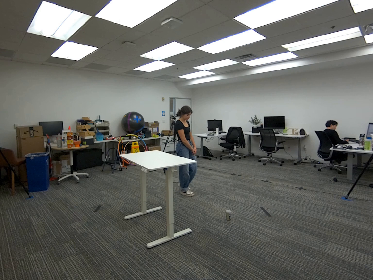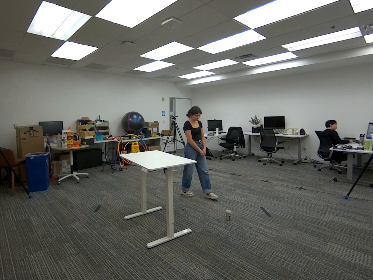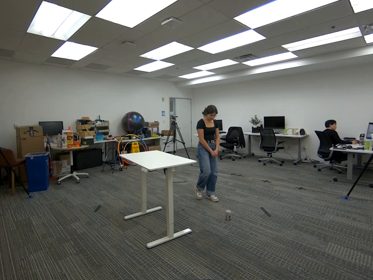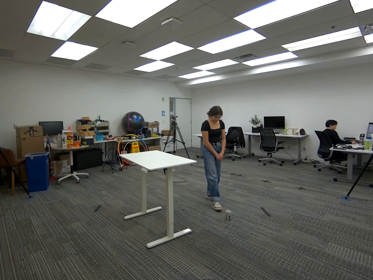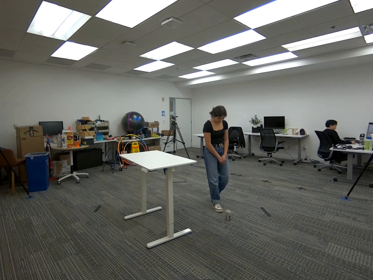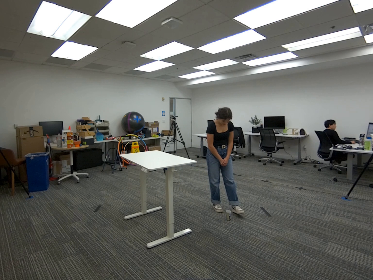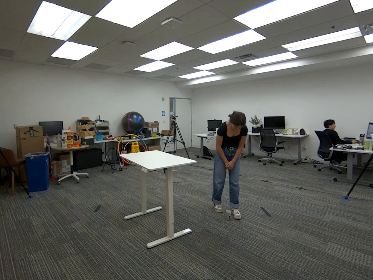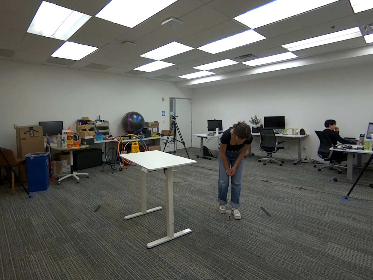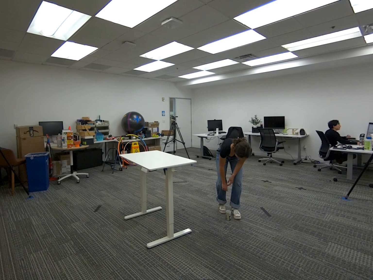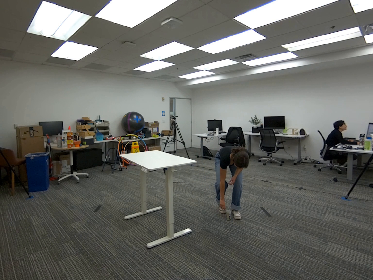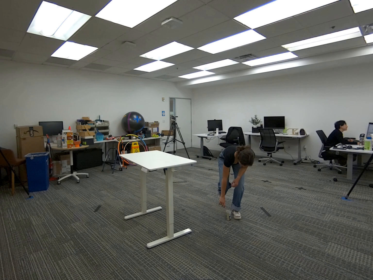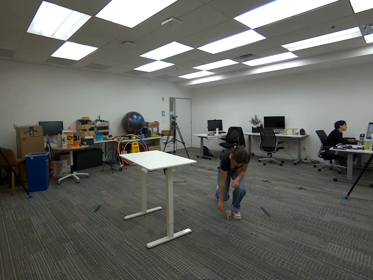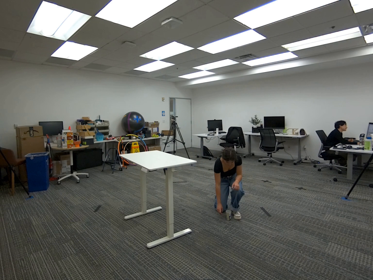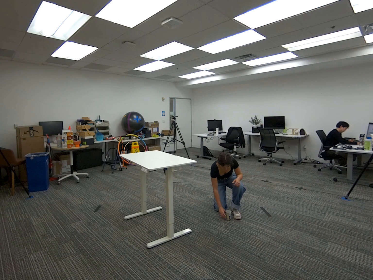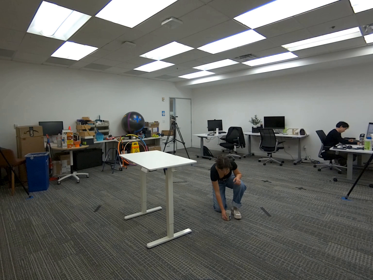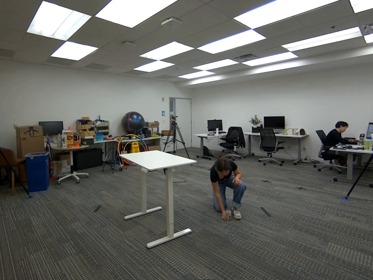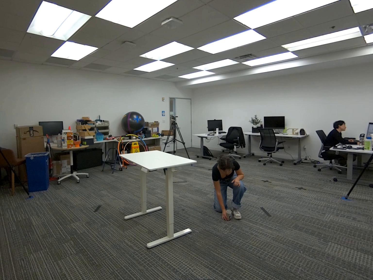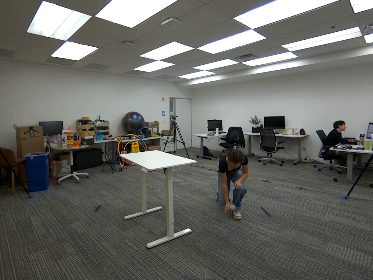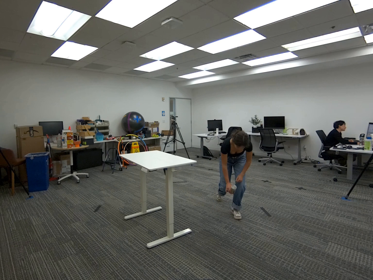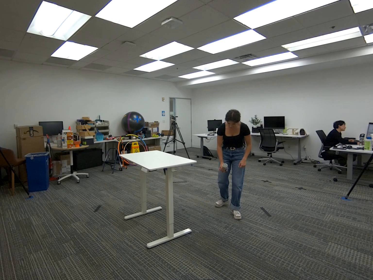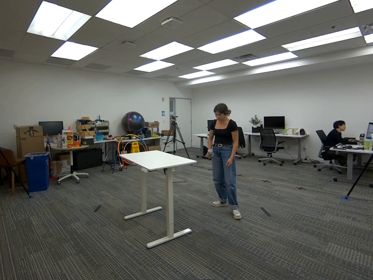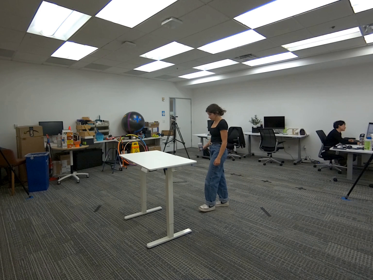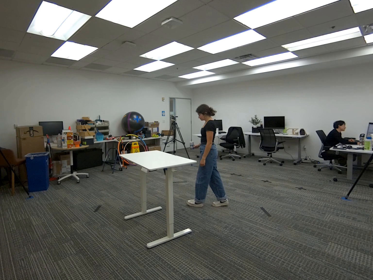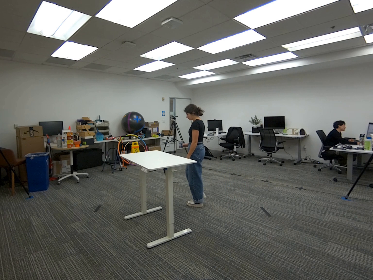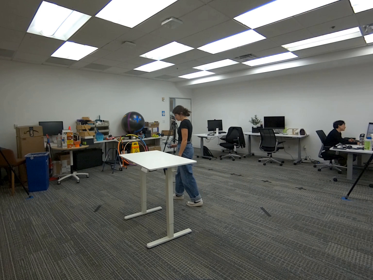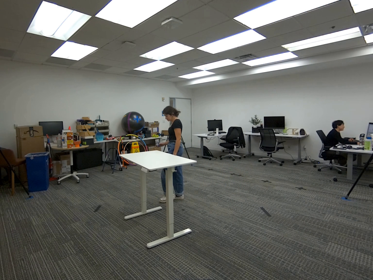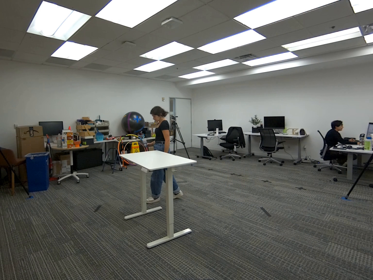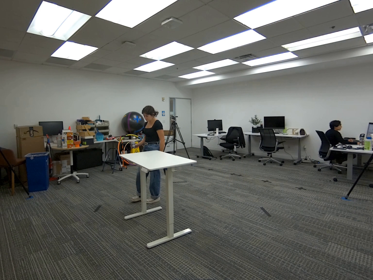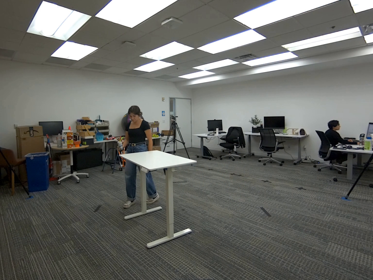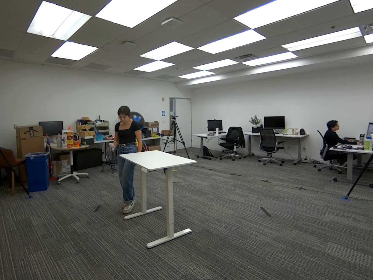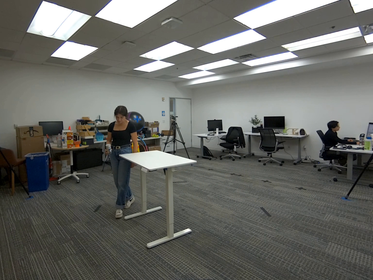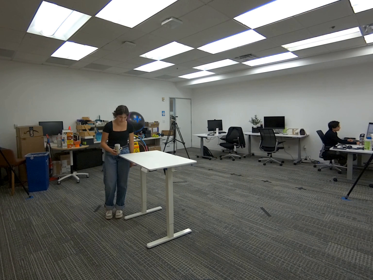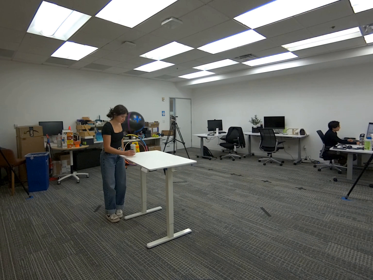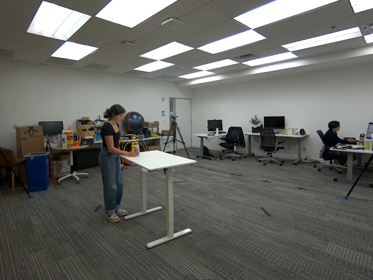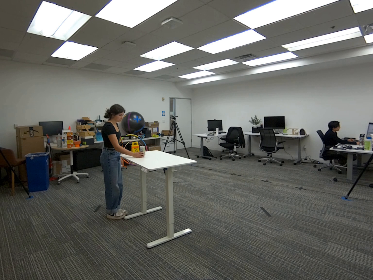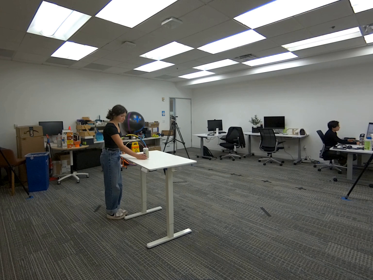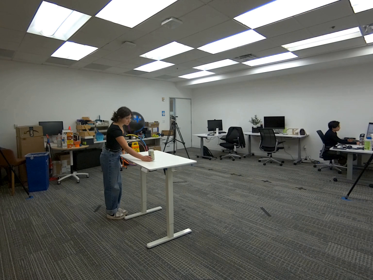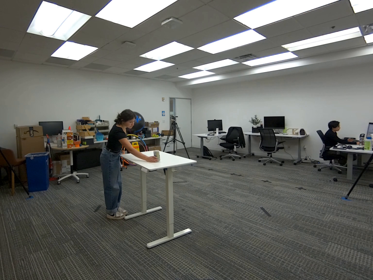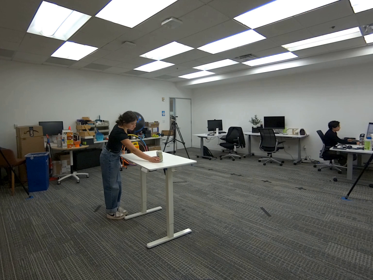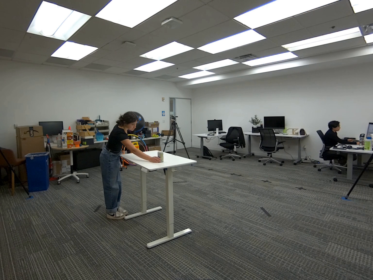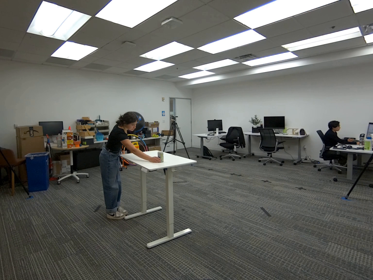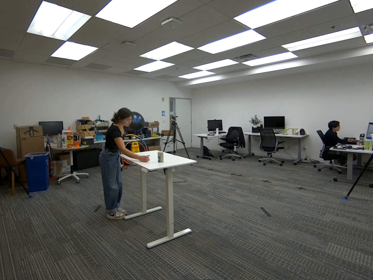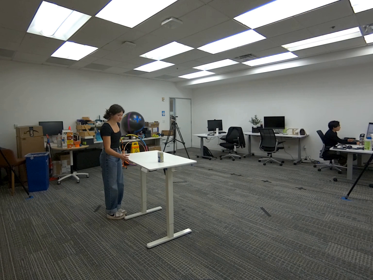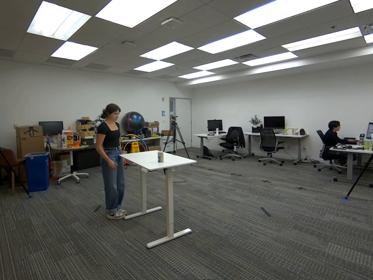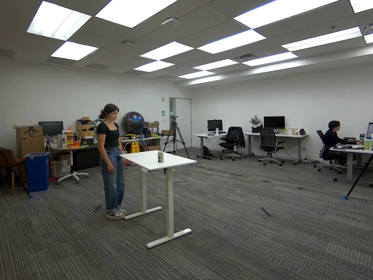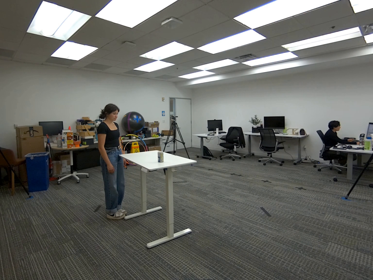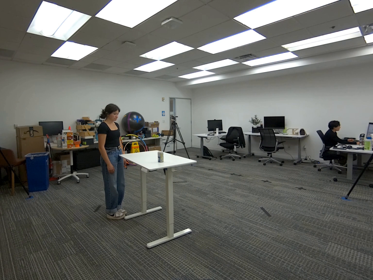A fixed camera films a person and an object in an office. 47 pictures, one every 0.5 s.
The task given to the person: Walk over to the can on the ground and pick up the can and place on the white desk.
